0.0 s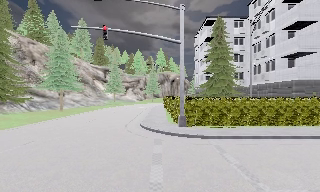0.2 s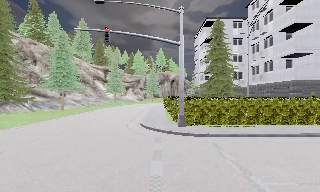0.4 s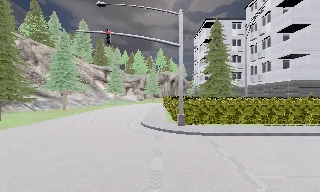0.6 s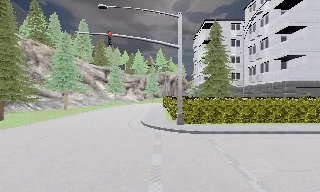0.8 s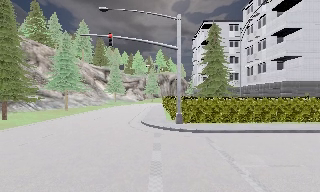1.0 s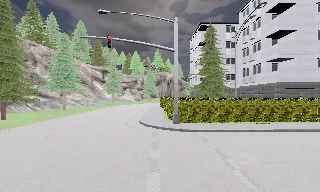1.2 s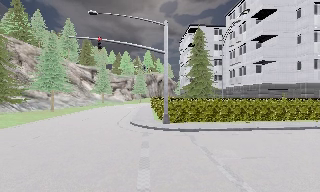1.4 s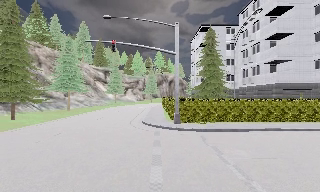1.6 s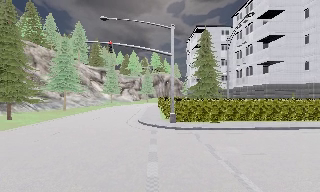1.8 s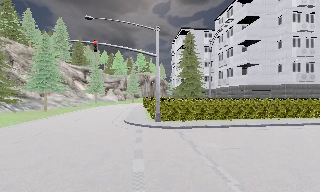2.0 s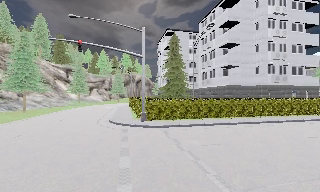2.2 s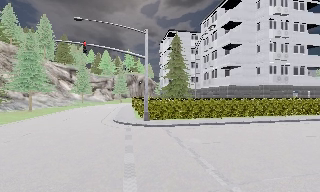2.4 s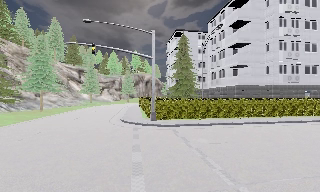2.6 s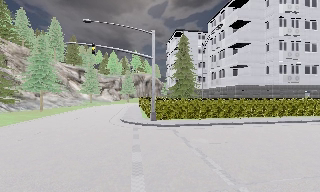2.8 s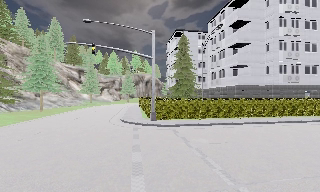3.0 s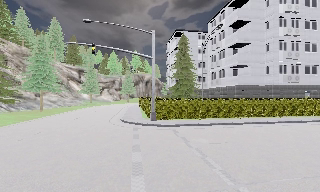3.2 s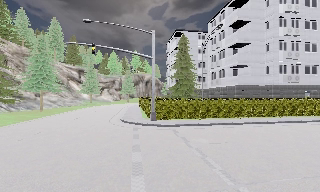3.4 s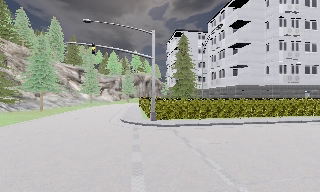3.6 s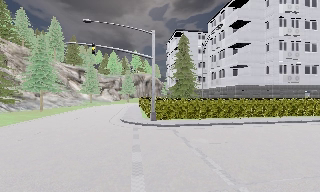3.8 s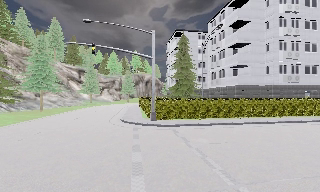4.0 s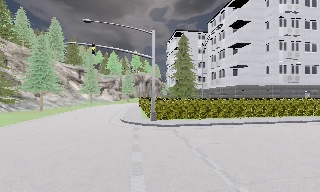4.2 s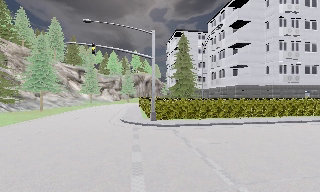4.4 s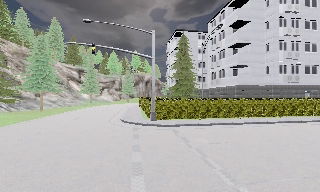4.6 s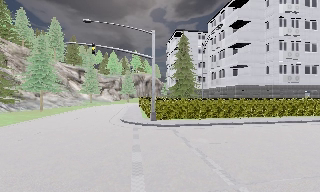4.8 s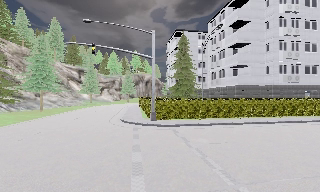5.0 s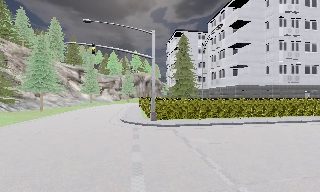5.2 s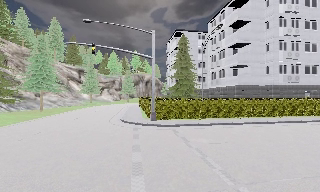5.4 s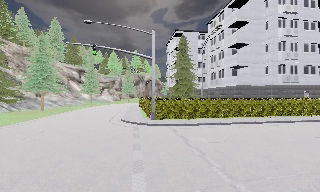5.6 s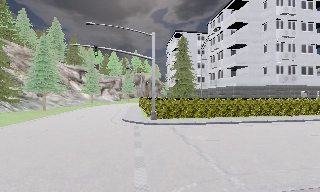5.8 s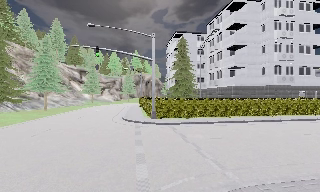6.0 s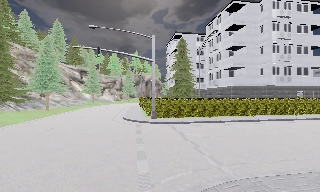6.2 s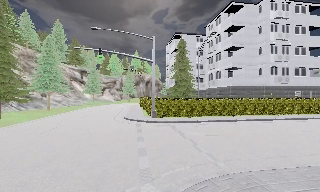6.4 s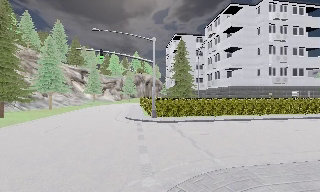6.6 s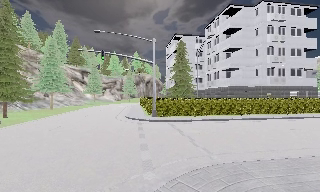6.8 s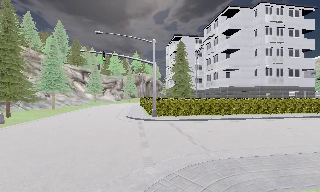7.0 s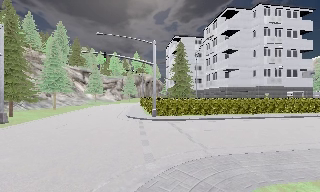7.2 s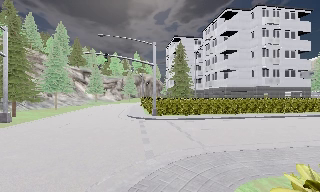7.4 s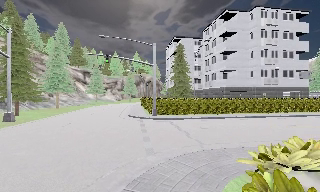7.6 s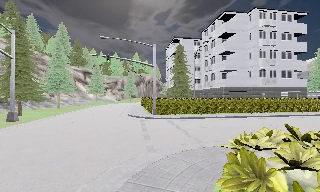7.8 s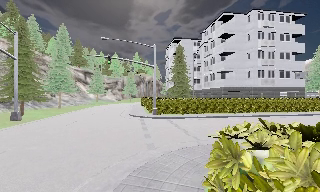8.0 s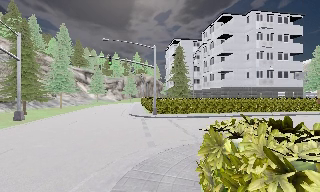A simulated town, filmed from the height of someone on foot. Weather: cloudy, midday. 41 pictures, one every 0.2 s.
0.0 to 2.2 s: The camera pans to its right, which is clockwise from overhead, by about 10 degrees. It travels backward, about 3.5 m, so what stands in front gets smaller.
2.2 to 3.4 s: The camera shifts only a little, or ends up much as it began.
3.4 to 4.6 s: The camera keeps its place and its aim.
4.6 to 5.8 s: The camera travels backward, about 1 m, so what stands in front gets smaller. It gains speed.
5.8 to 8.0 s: The camera travels backward, about 3.5 m, so what stands in front gets smaller.
The film runs backward here.
